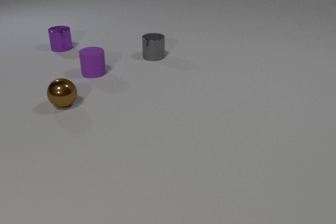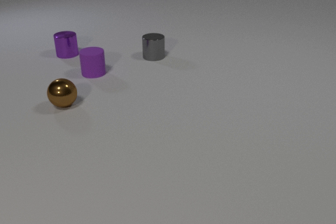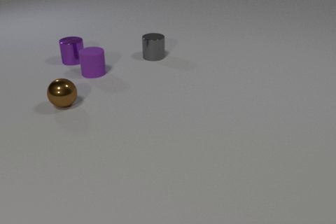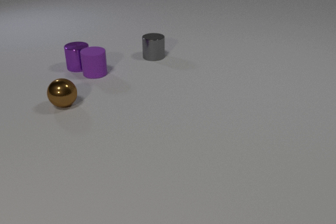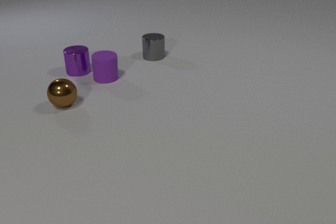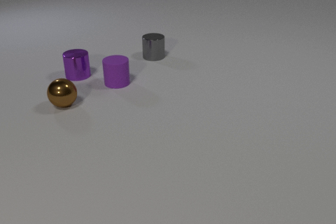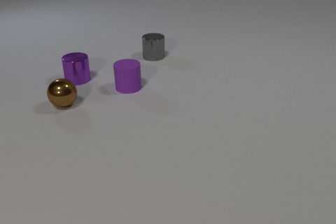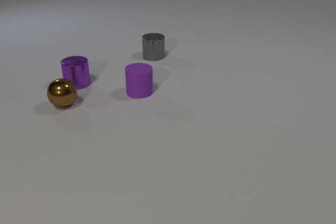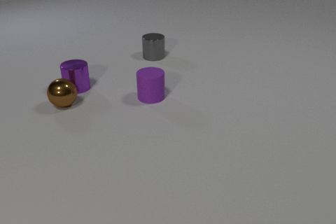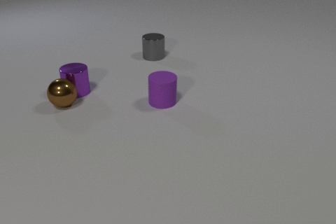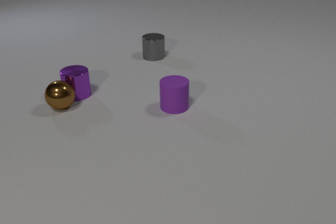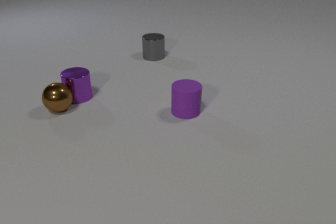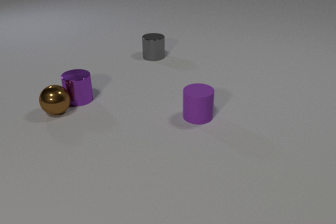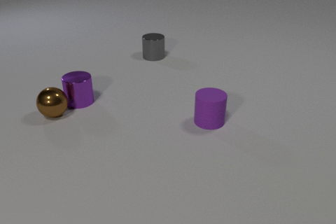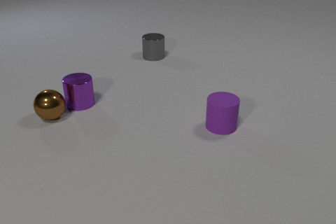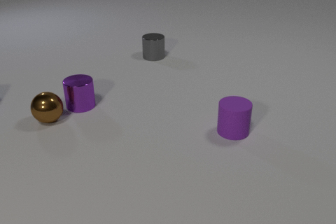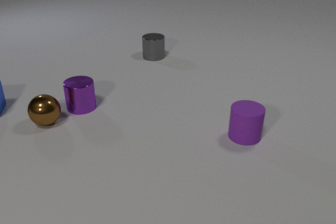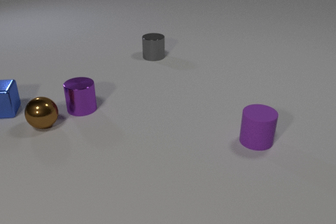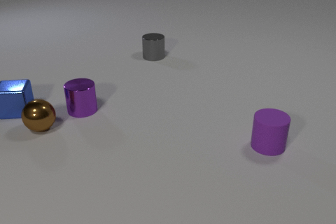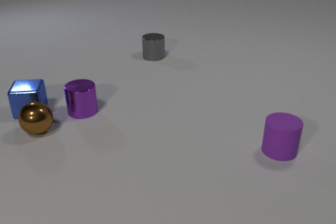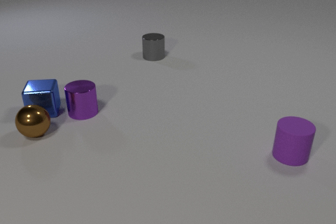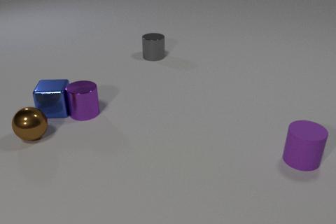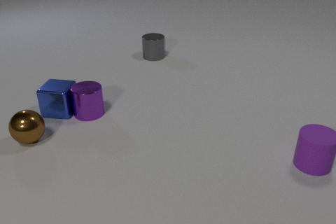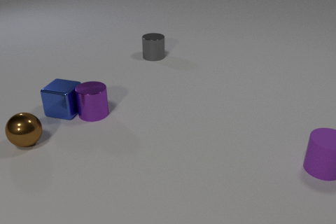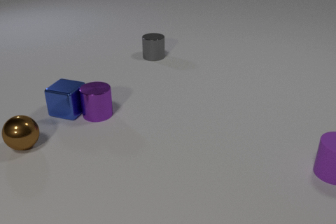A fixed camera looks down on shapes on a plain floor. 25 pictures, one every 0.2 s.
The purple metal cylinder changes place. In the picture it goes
toward the camera.
0.0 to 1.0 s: The purple metal cylinder slides toward the camera. The purple rubber cylinder slides toward the camera and to the right. The purple metal cylinder and the purple rubber cylinder collide.
1.0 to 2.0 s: The purple metal cylinder slides toward the camera. The purple rubber cylinder slides to the right and toward the camera. The purple metal cylinder and the brown metal sphere collide.
2.0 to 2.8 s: The purple metal cylinder slides toward the camera. The purple rubber cylinder slides to the right and toward the camera. The brown metal sphere rolls toward the camera and to the left.
2.8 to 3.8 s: The purple metal cylinder slides toward the camera. The purple rubber cylinder slides to the right and toward the camera. The brown metal sphere rolls toward the camera and to the left. The blue metal cube comes in at the left edge, slides to the right.
3.8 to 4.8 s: The purple metal cylinder slides to the right and toward the camera. The purple rubber cylinder slides to the right. The brown metal sphere rolls toward the camera and to the left. The blue metal cube slides to the right, spins so that its near face slides to the left, clockwise seen from above. The purple metal cylinder and the blue metal cube collide.
What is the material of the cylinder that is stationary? metal.
Are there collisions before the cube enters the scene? yes.
How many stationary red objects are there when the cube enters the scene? 0.
